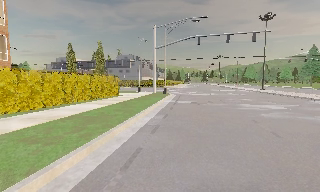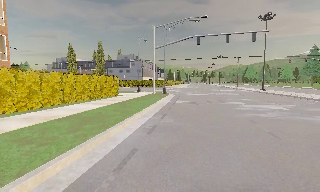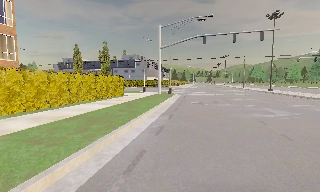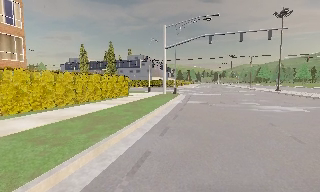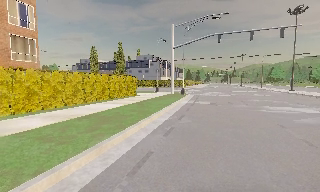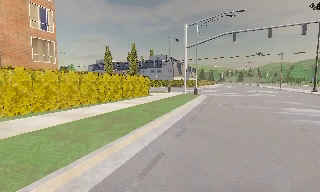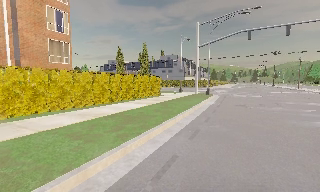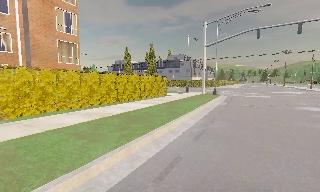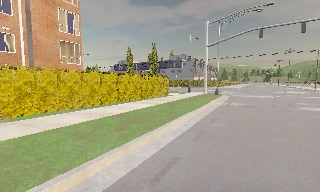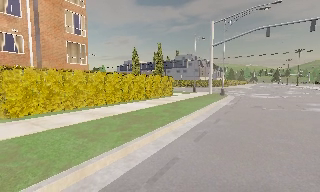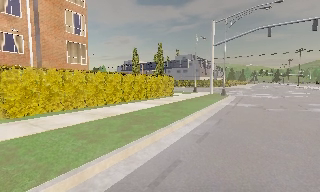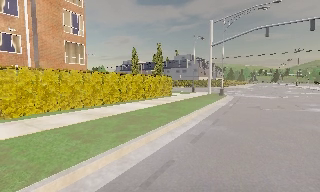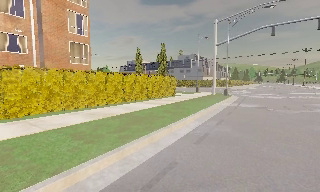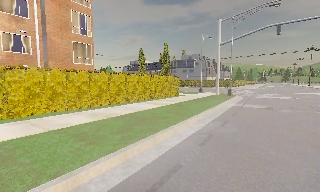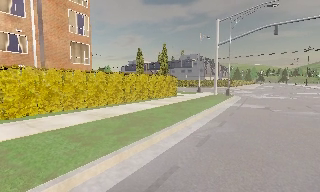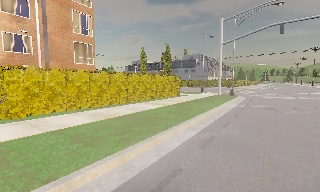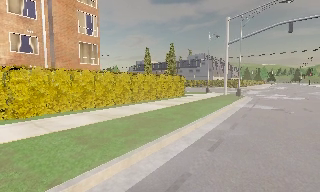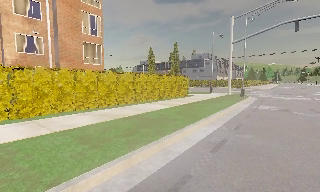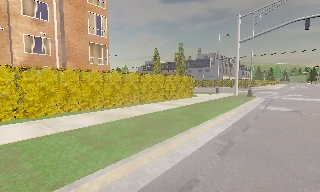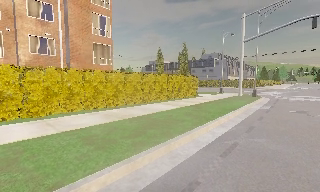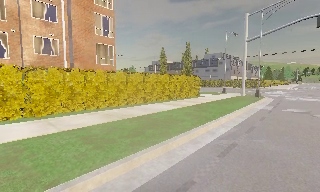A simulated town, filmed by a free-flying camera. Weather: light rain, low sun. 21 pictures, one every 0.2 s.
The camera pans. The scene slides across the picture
to the right.
The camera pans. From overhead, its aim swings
counterclockwise.
0.0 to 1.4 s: The camera pans to its left, which is counterclockwise from overhead, by about 20 degrees.
1.4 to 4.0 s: The scene slides to the right, as the camera pans about 15 degrees to its left. It travels forward and to its right, about 1 m, so what stands in front looms larger.
The film runs backward here.
